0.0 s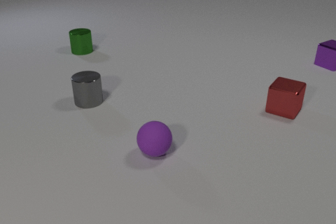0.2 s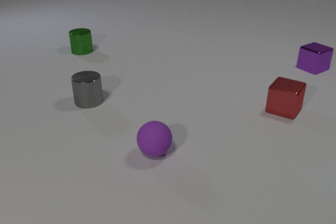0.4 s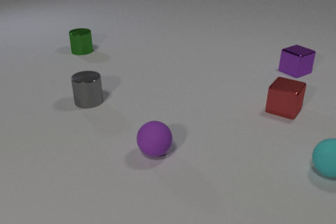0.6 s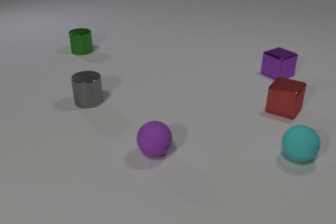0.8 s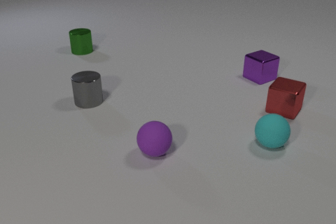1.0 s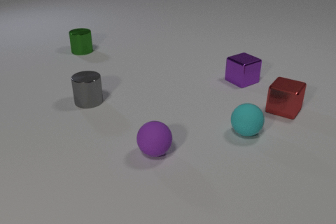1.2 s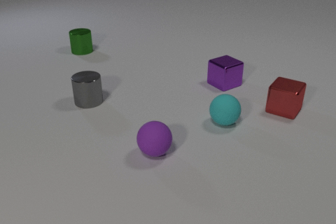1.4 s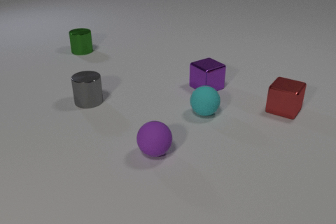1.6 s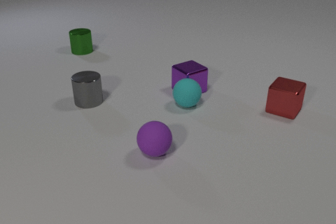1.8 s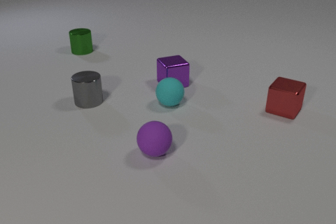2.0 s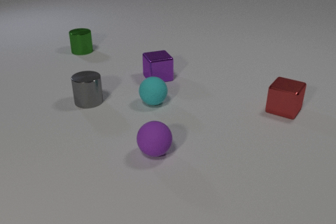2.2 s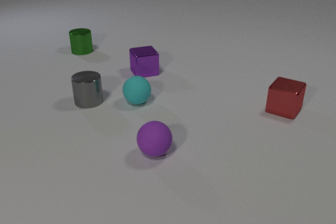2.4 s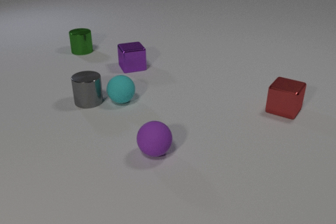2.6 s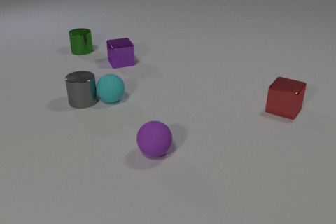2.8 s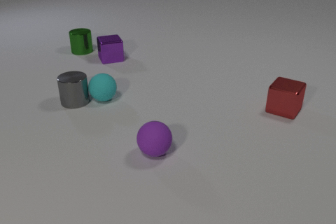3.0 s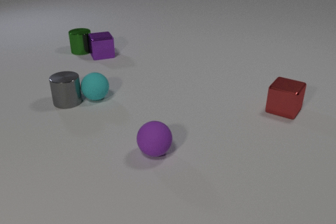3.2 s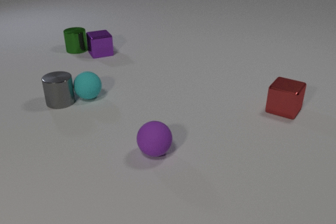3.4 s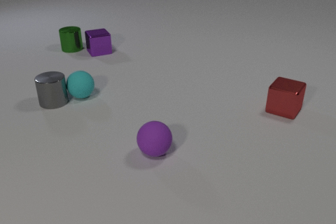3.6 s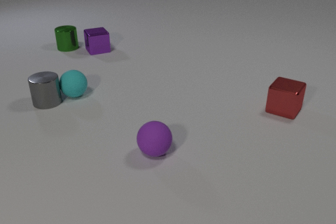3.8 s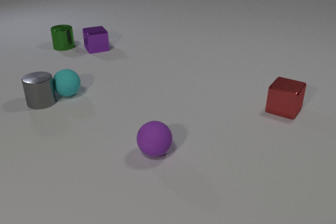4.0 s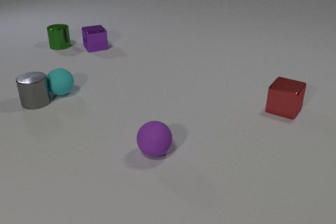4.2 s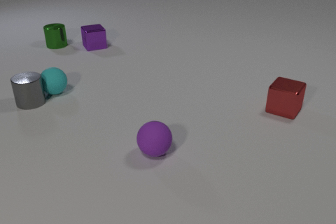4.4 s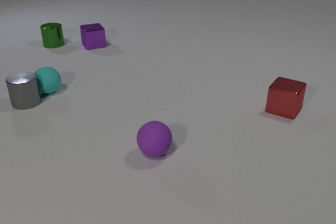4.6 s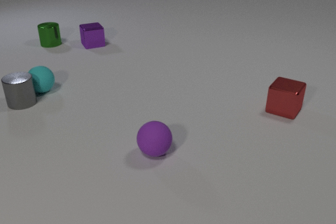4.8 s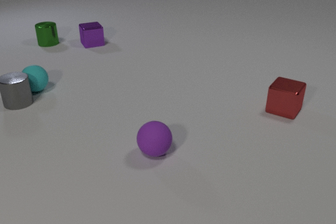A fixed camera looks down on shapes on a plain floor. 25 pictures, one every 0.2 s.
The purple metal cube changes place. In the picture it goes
to the left.
The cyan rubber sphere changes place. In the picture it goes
to the left.
0.0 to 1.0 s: The cyan rubber sphere comes in at the right edge, rolls to the left and away from the camera. The purple metal cube slides to the left and toward the camera.
1.0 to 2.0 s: The cyan rubber sphere rolls to the left and away from the camera. The purple metal cube slides to the left. The cyan rubber sphere and the purple metal cube collide.
2.0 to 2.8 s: The cyan rubber sphere rolls to the left. The purple metal cube slides away from the camera and to the left. The gray metal cylinder slides to the left. The cyan rubber sphere and the gray metal cylinder collide.
2.8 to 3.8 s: The cyan rubber sphere rolls to the left and away from the camera. The purple metal cube slides away from the camera and to the left. The gray metal cylinder slides to the left. The green metal cylinder slides to the left and away from the camera. The purple metal cube and the green metal cylinder collide.
3.8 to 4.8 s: The cyan rubber sphere rolls to the left and away from the camera. The purple metal cube slides away from the camera. The gray metal cylinder slides to the left. The green metal cylinder slides away from the camera and to the left.
What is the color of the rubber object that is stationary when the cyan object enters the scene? purple.
What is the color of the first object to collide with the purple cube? cyan.
What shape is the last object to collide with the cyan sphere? cylinder.
